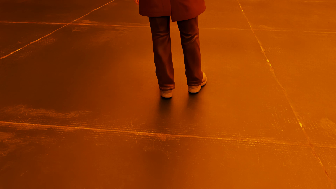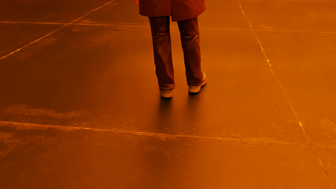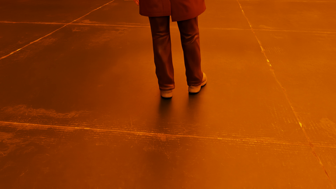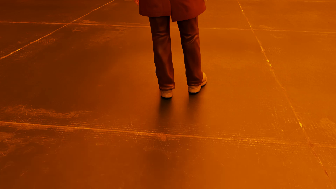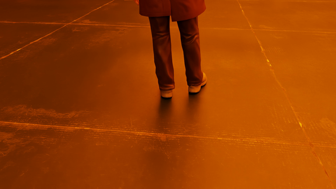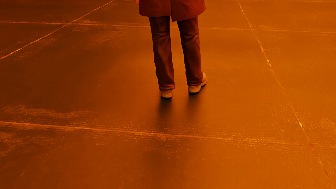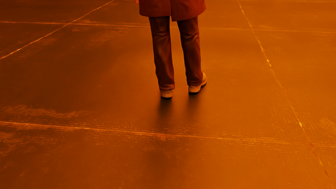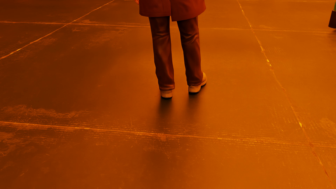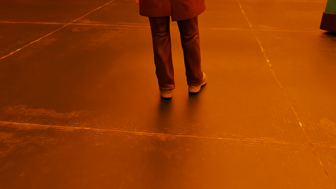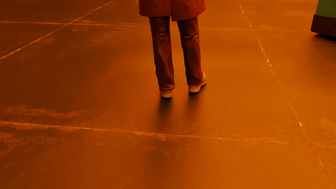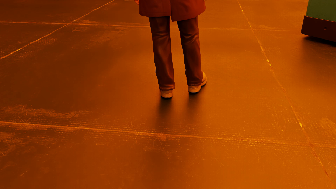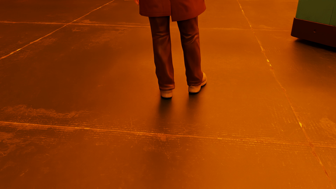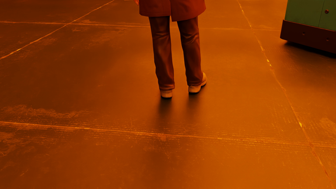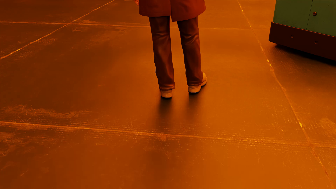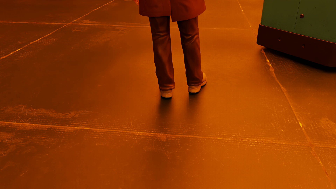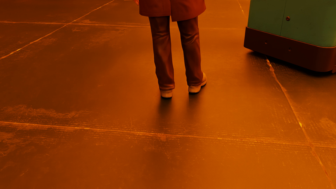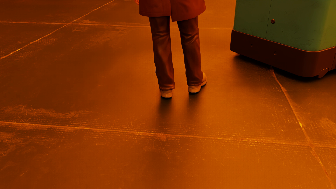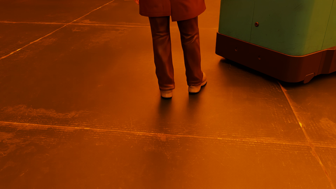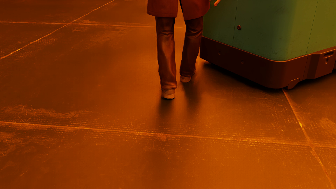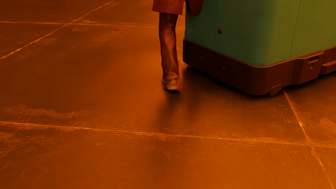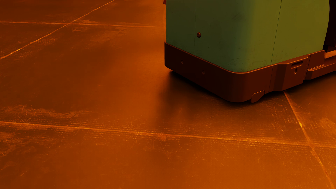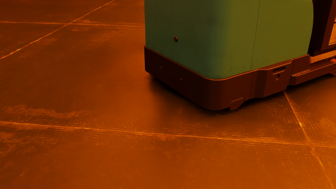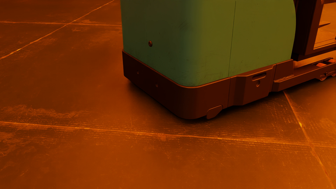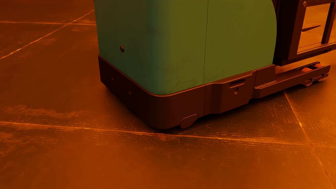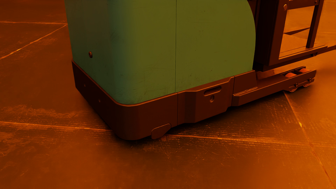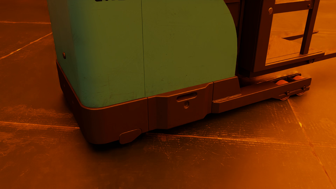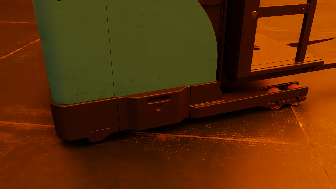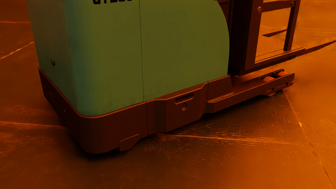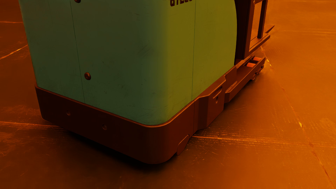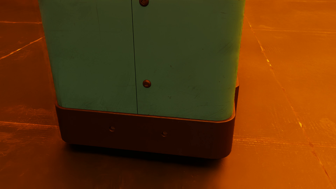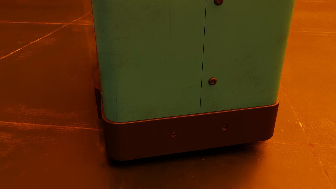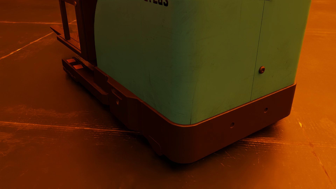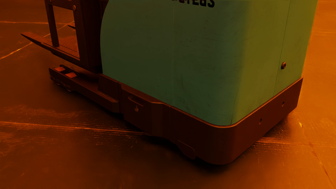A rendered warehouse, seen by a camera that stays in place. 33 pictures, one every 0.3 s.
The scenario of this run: Near miss between a forklift and a person.
